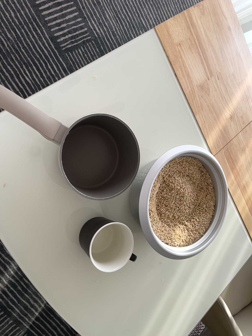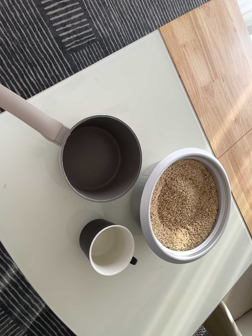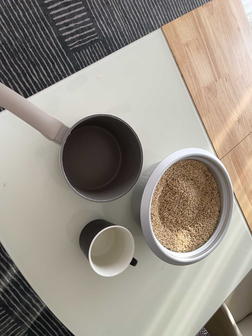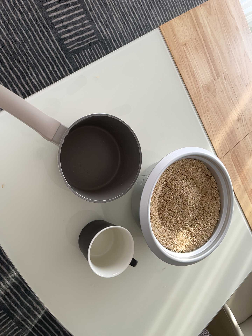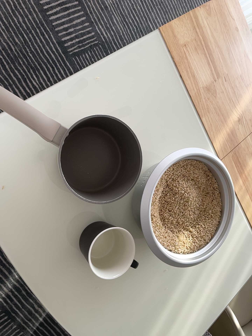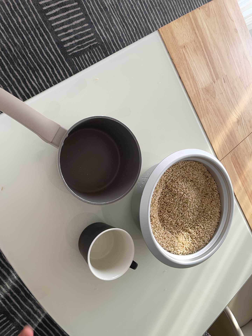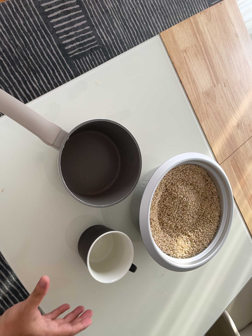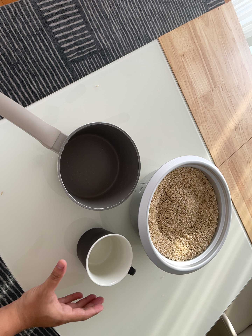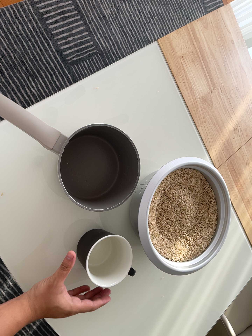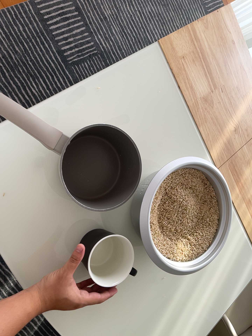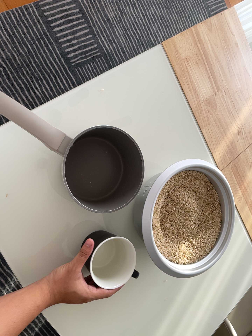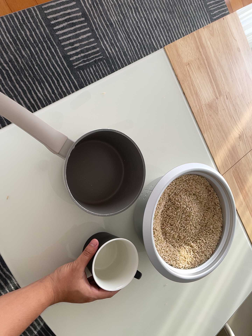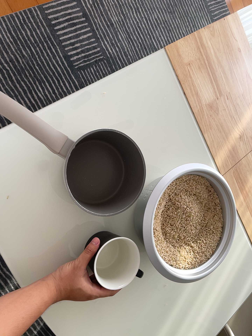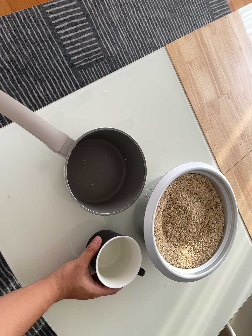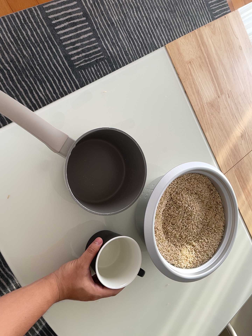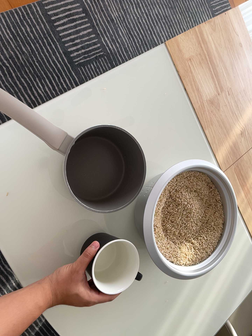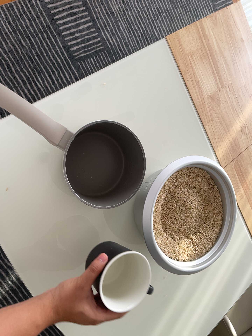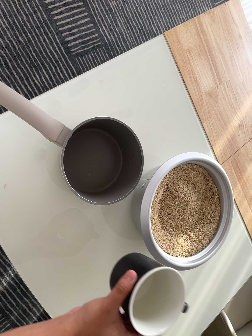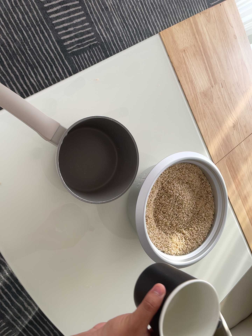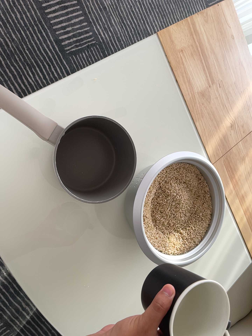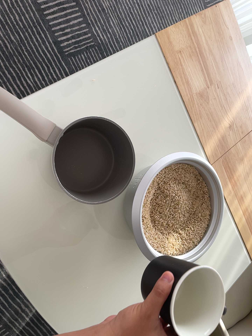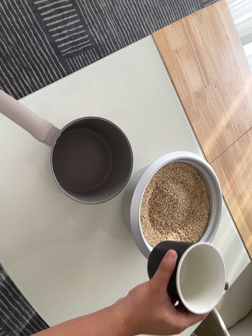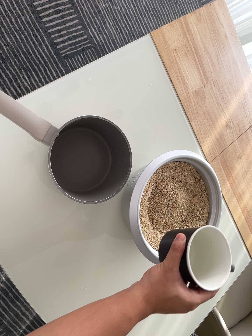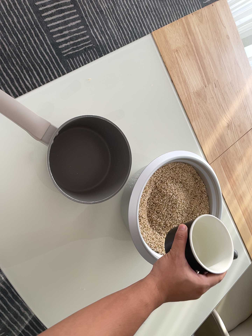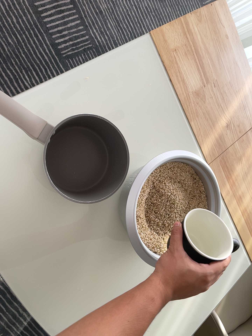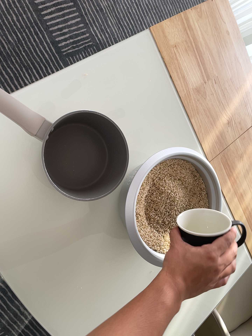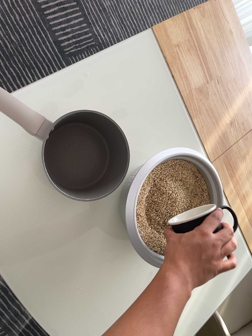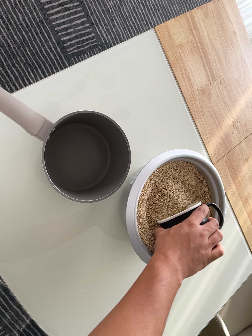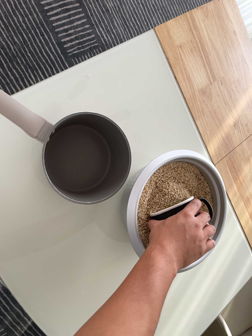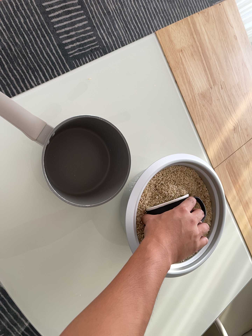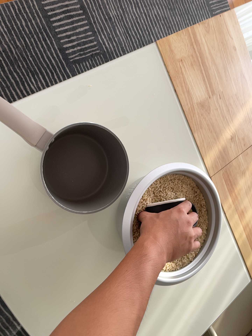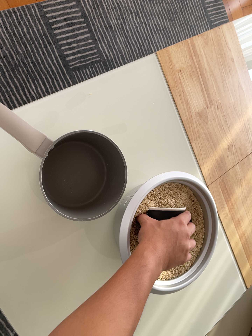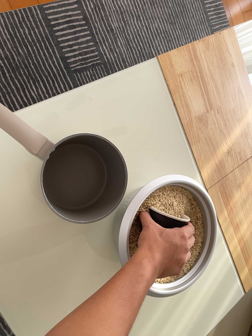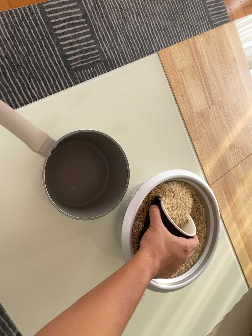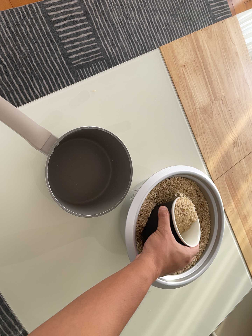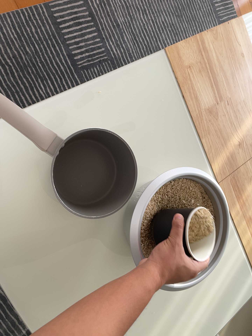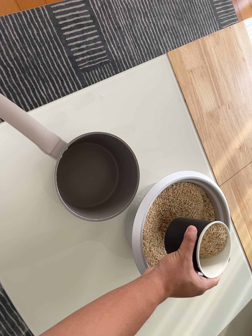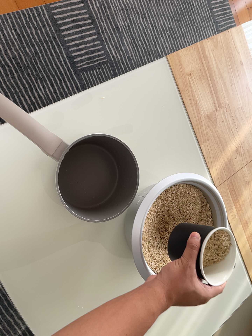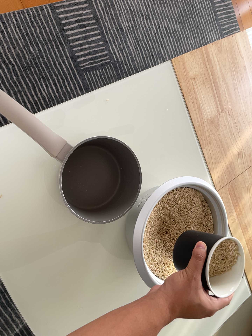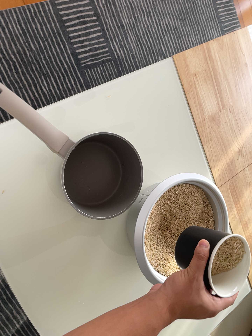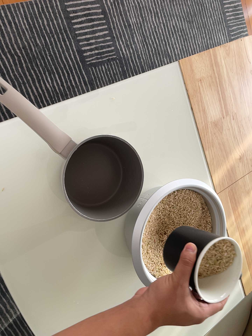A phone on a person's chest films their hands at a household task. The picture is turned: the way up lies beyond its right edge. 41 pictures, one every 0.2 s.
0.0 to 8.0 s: The camera rolls about its line of sight by about 10 degrees, and the scene rotates clockwise.
The film runs forward here.
